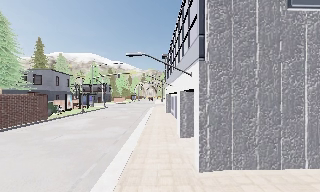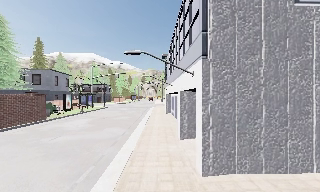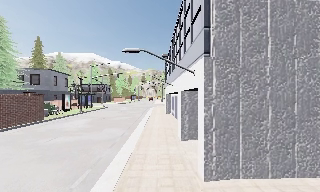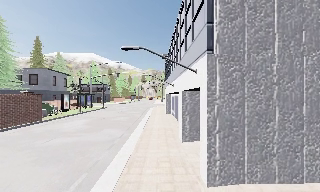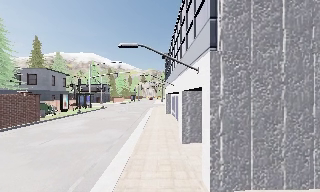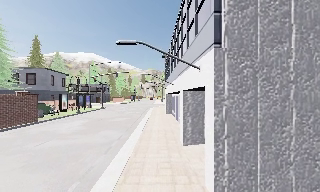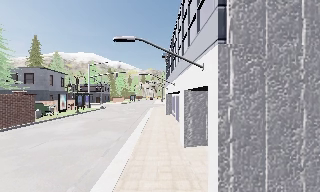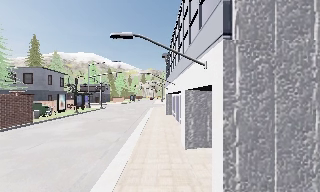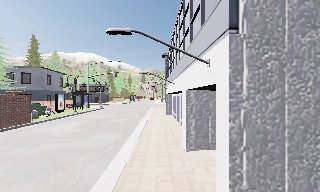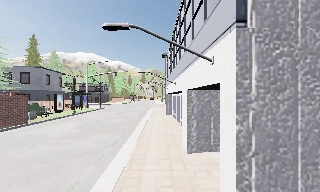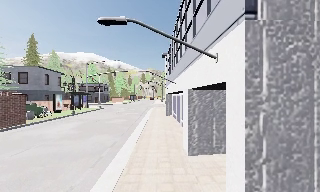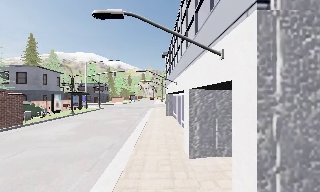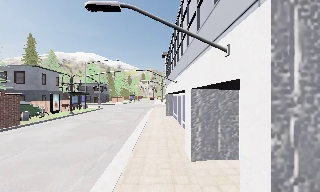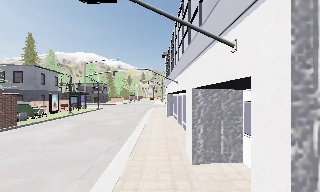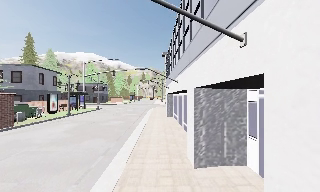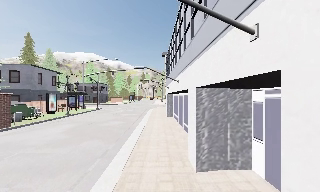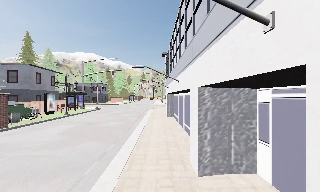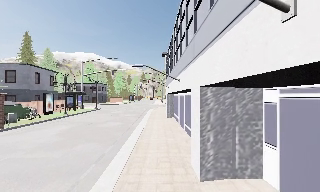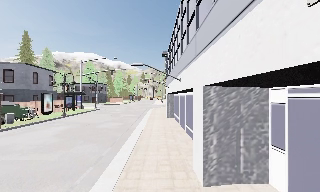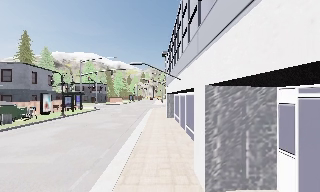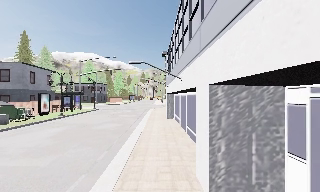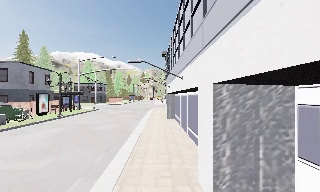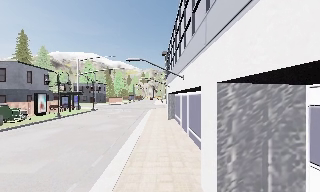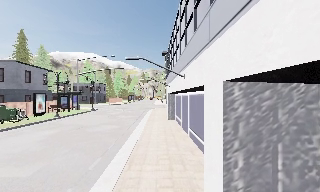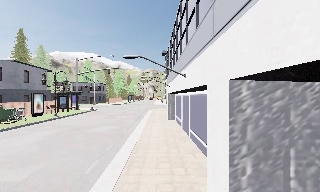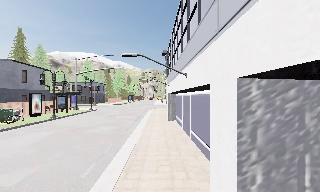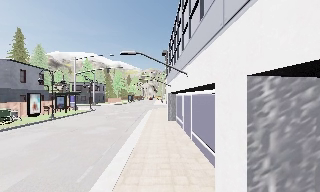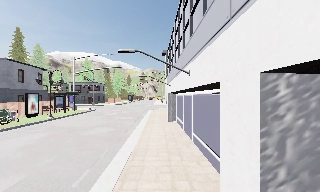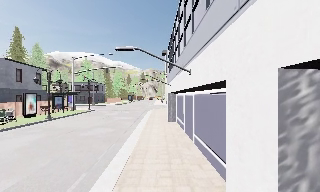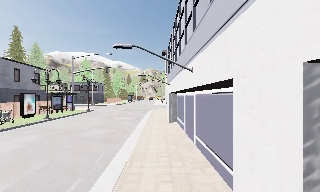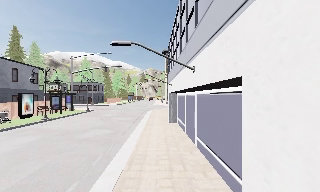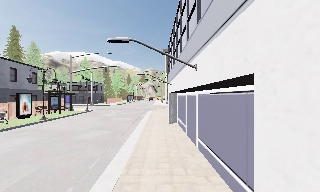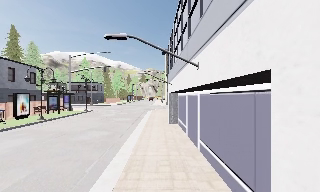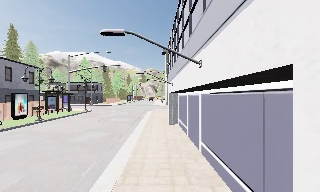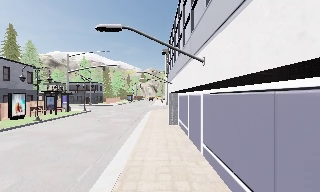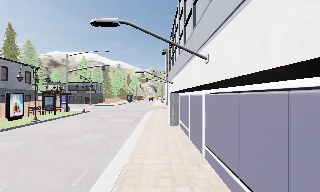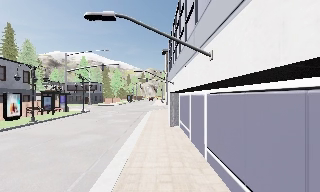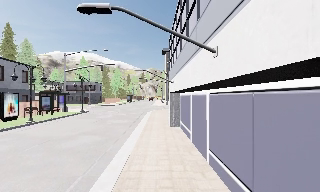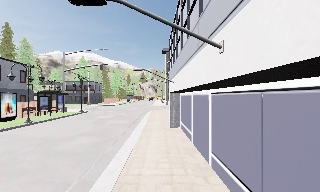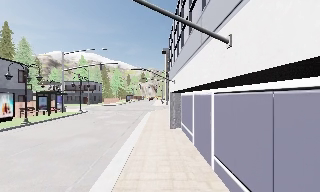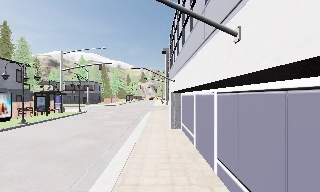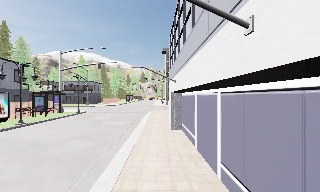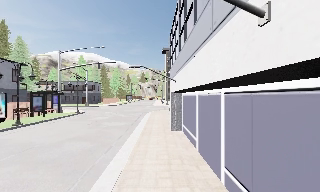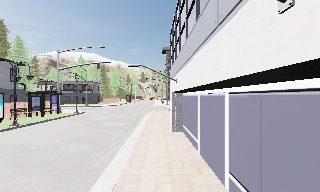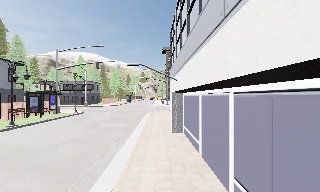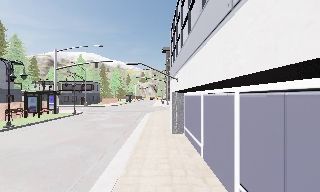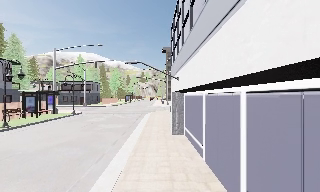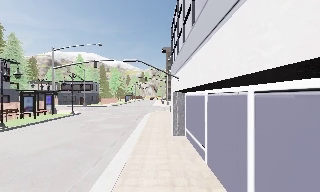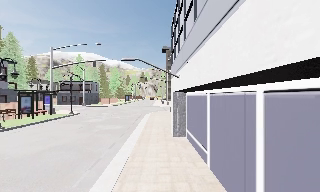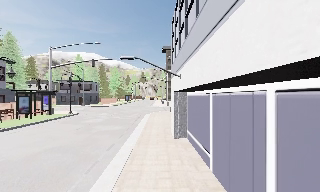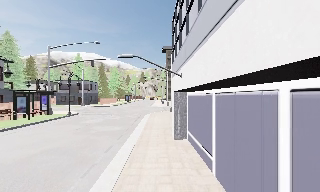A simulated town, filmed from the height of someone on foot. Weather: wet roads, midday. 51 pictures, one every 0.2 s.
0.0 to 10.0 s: The camera travels forward, about 12 m, so what stands in front looms larger.
The film runs forward here.
